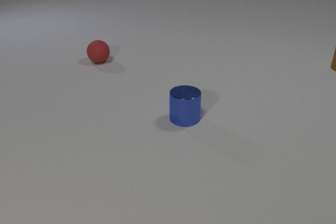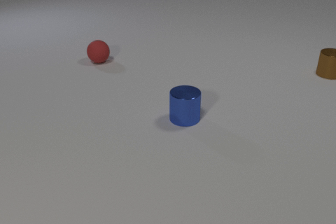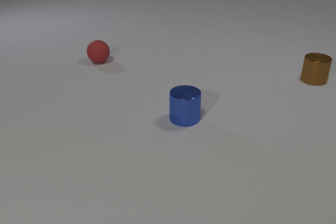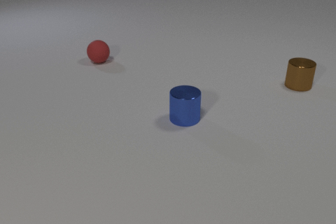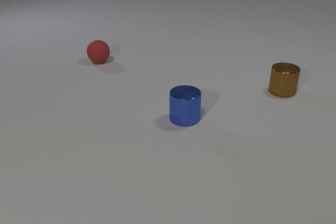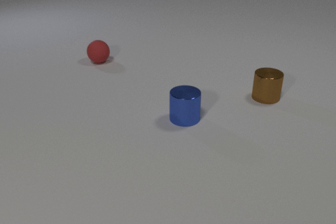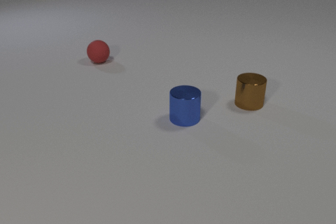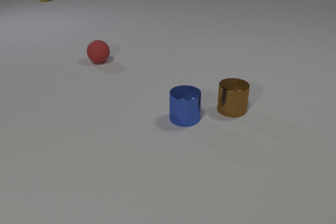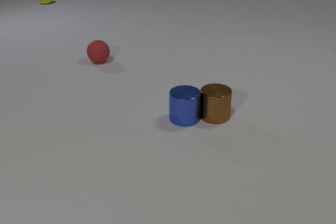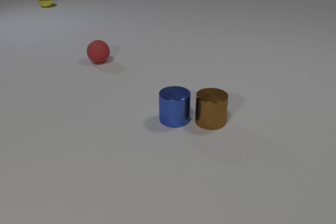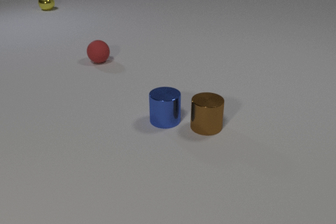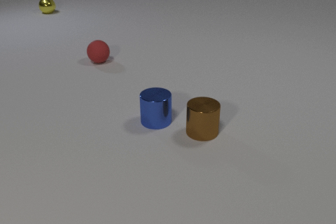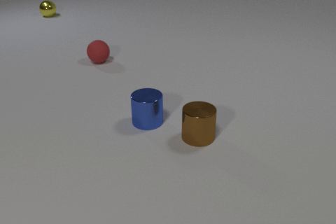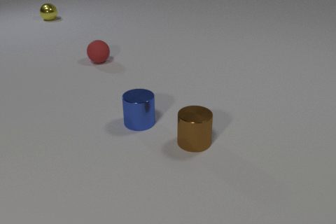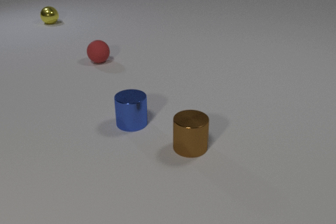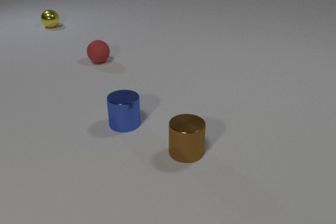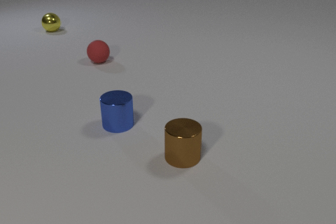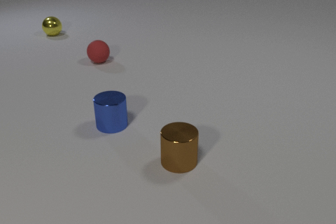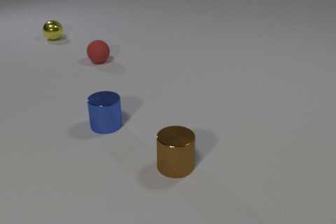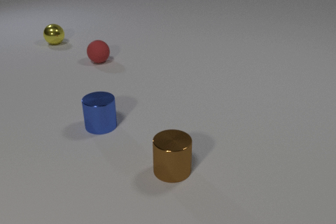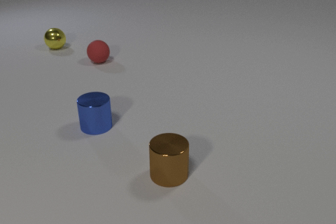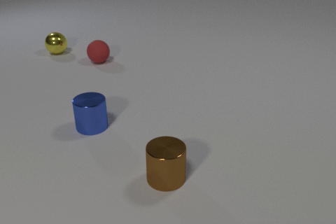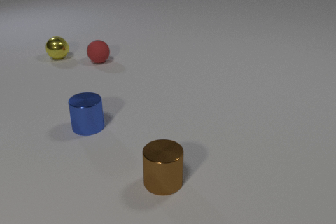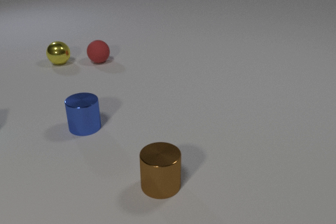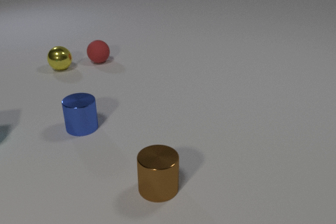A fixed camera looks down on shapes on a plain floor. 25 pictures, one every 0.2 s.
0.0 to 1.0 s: The brown metal cylinder slides toward the camera and to the left.
1.0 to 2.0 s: The brown metal cylinder slides toward the camera and to the left. The blue metal cylinder slides to the left. The yellow metal sphere comes in at the top edge, rolls toward the camera. The brown metal cylinder and the blue metal cylinder collide.
2.0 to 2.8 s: The brown metal cylinder slides toward the camera and to the left. The blue metal cylinder slides to the left. The yellow metal sphere rolls toward the camera.
2.8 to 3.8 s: The brown metal cylinder slides toward the camera and to the left. The blue metal cylinder slides to the left. The yellow metal sphere rolls toward the camera.
3.8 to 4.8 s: The brown metal cylinder slides toward the camera and to the left. The blue metal cylinder slides to the left. The yellow metal sphere rolls toward the camera.
How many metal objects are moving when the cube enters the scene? 3.
What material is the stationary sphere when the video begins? rubber.
How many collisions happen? 1.
